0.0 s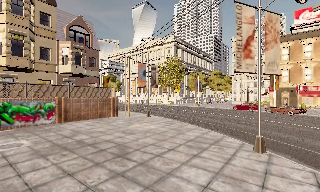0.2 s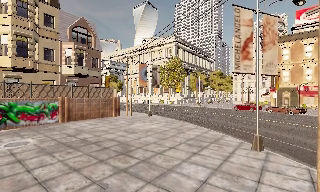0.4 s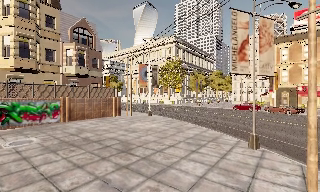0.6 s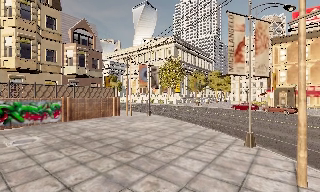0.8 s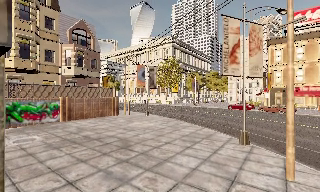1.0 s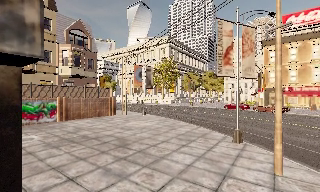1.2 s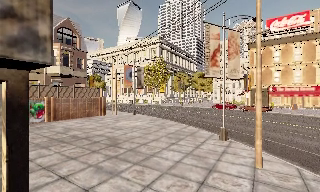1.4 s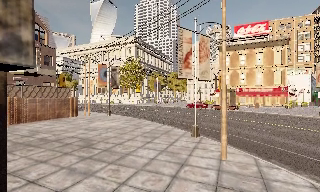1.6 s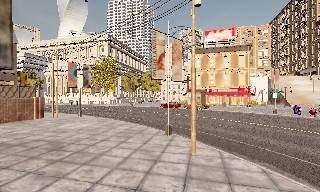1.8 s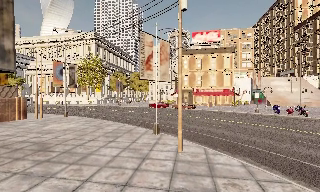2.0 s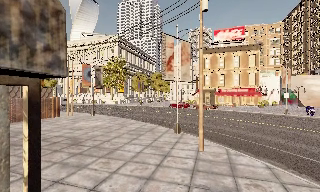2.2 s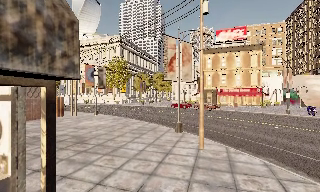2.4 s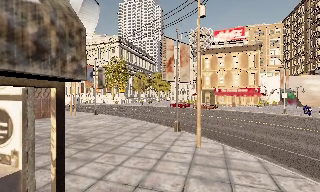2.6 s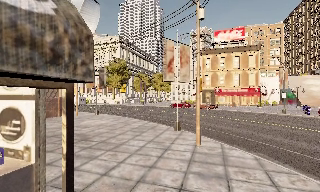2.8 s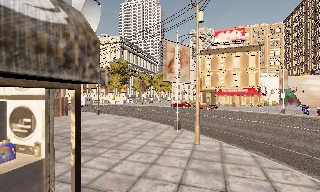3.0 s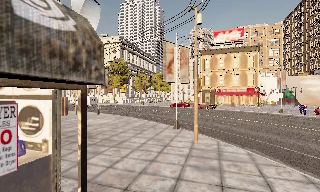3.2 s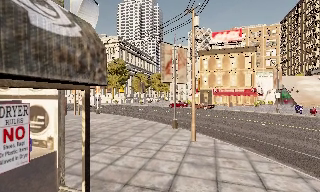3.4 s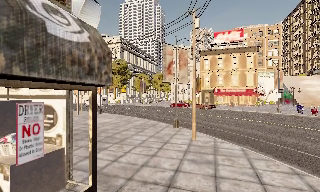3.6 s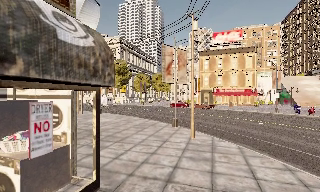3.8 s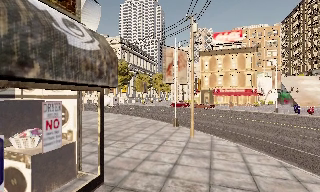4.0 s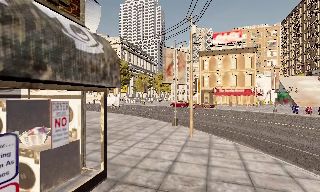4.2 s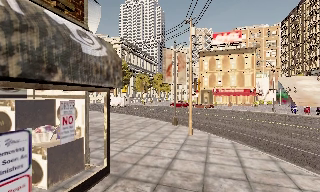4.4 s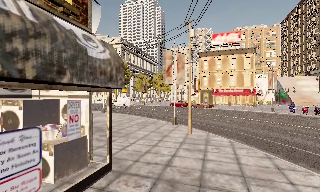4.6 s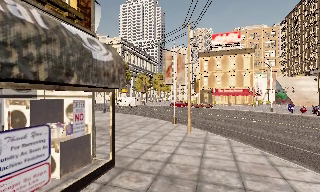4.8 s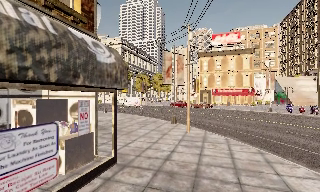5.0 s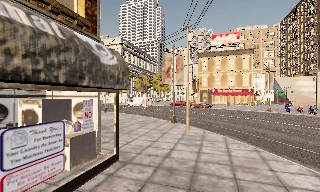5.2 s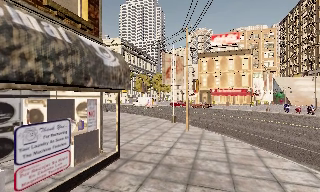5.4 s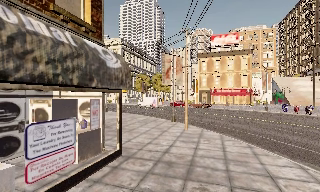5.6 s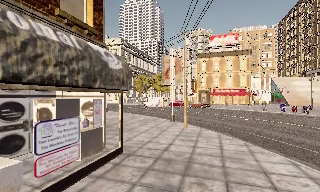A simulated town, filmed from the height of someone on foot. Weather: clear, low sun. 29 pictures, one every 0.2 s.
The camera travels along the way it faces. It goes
backward.
0.0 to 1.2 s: The camera travels backward, about 1.5 m, so what stands in front gets smaller.
1.2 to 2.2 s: The camera pans to its right, which is clockwise from overhead, by about 15 degrees. It travels backward, about 1.5 m, so what stands in front gets smaller.
2.2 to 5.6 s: The camera travels backward, about 4.5 m, so what stands in front gets smaller.
The film runs backward here.
